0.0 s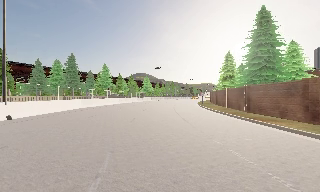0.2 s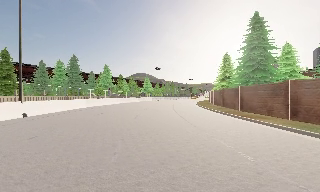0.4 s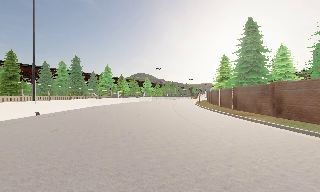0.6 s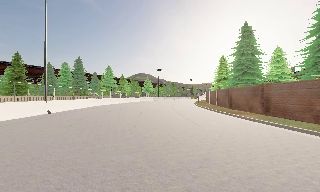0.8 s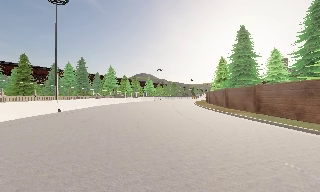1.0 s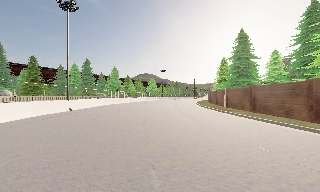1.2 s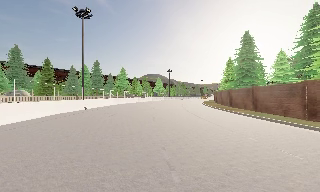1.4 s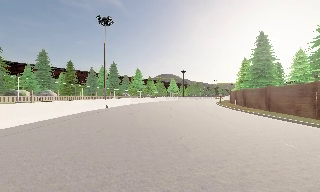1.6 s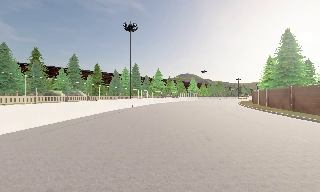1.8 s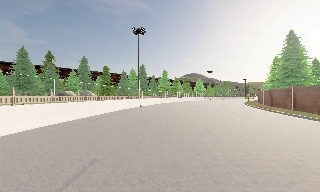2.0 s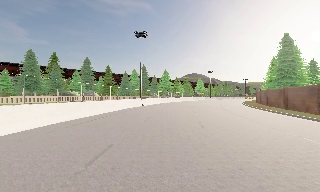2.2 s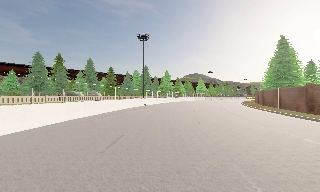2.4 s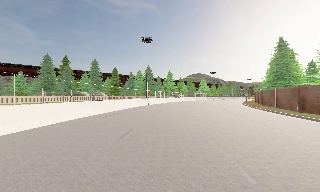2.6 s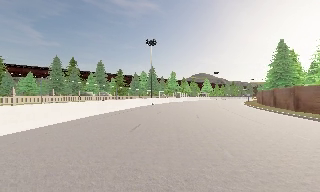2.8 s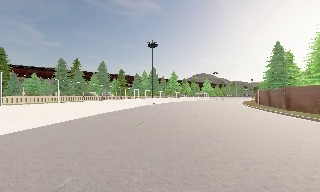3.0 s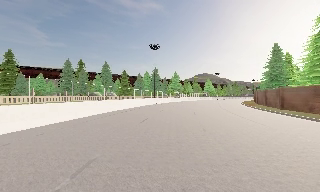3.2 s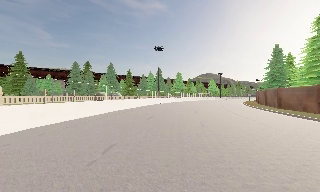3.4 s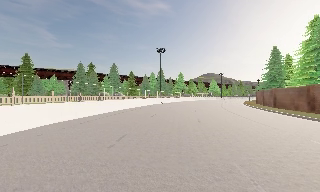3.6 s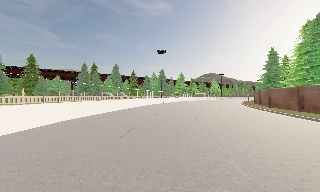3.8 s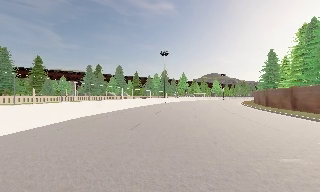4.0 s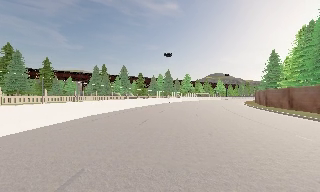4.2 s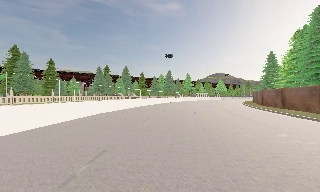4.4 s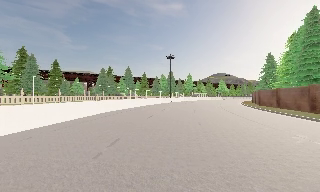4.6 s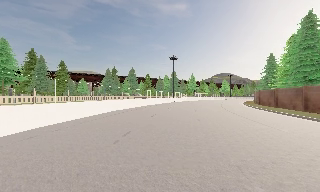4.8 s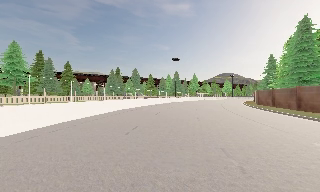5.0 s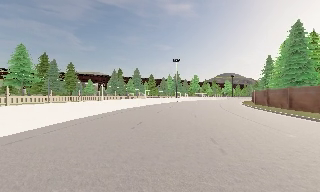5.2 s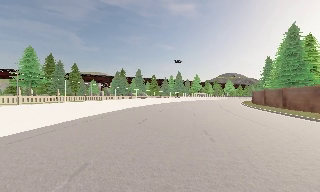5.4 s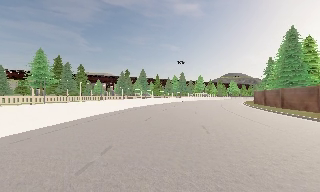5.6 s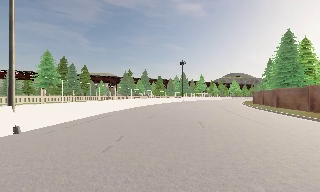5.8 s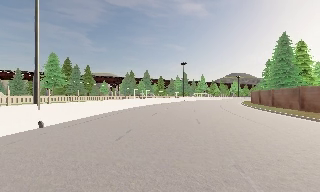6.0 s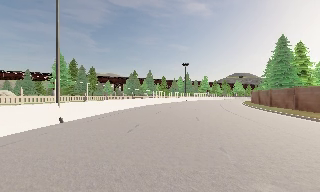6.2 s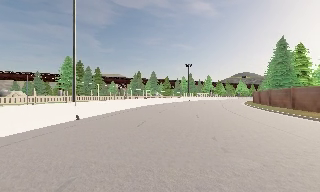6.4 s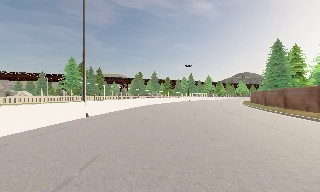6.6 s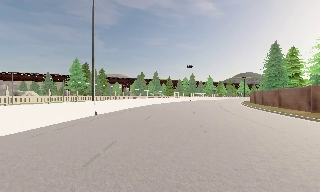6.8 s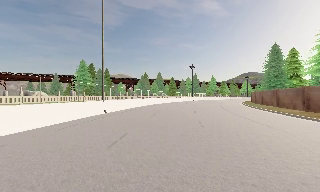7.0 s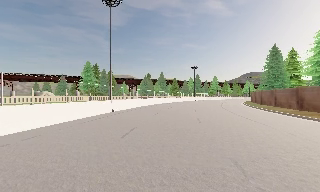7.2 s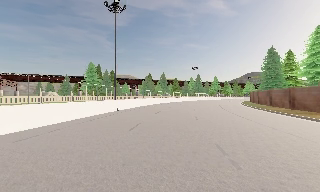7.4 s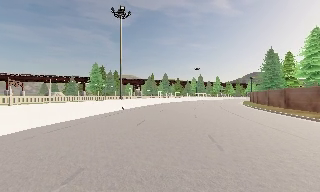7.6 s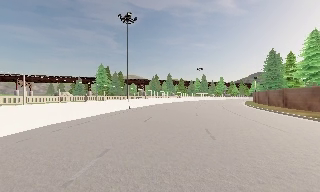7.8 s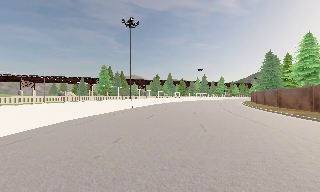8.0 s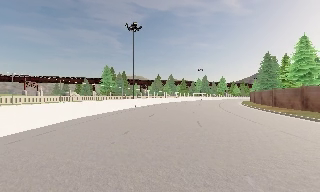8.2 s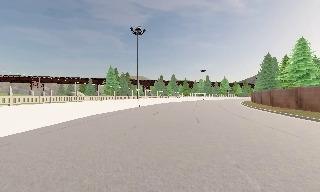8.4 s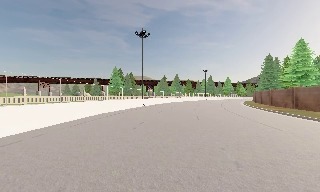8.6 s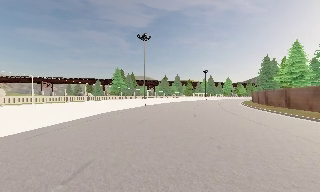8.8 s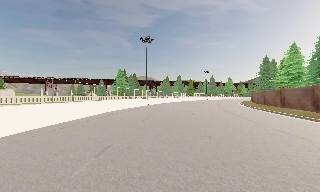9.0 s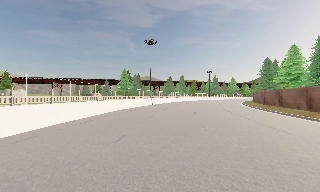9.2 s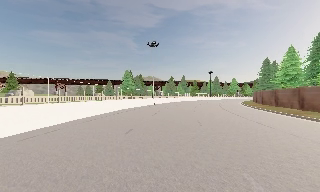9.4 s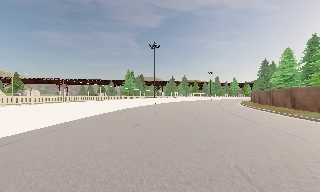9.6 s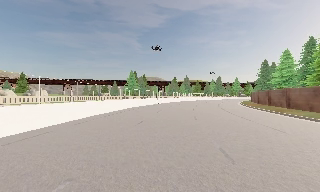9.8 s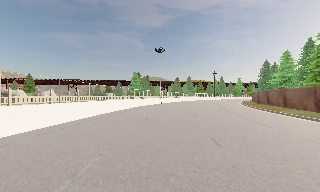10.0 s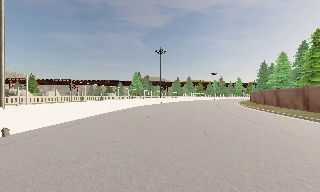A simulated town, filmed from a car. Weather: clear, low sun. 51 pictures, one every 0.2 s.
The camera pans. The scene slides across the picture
to the right.
The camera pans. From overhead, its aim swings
counterclockwise.
0.0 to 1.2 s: The camera travels backward, about 8 m, so what stands in front gets smaller.
1.2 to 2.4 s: The camera pans to its left, which is counterclockwise from overhead, by about 15 degrees. It travels backward, about 8 m, so what stands in front gets smaller.
2.4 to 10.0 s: The camera pans to its left, which is counterclockwise from overhead, by about 30 degrees. It travels backward, about 50 m, so what stands in front gets smaller.
The film runs backward here.
